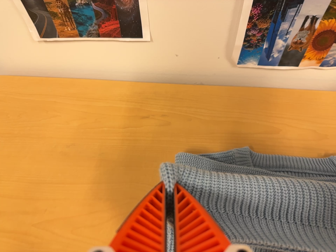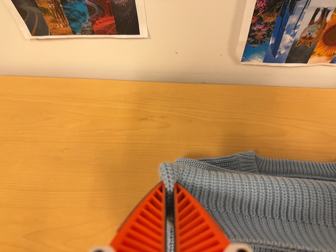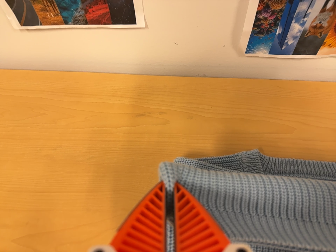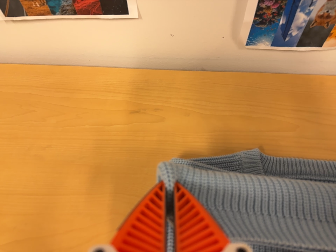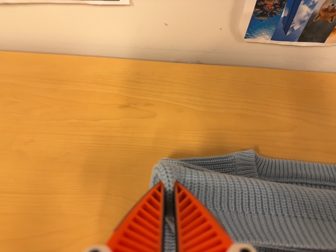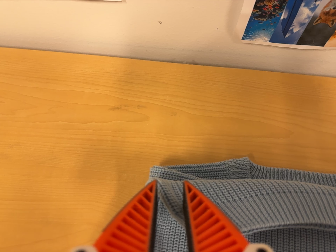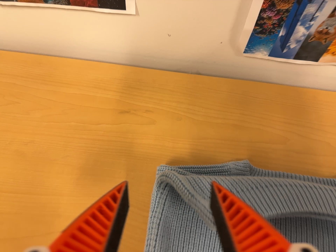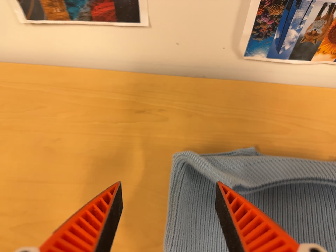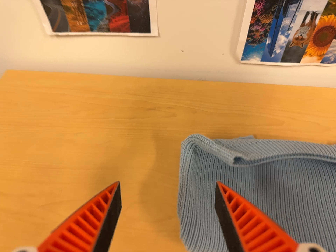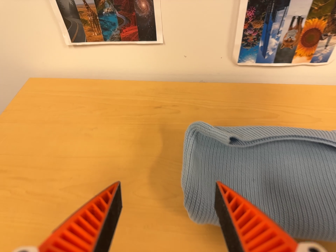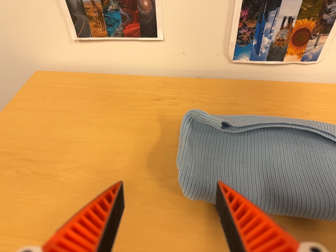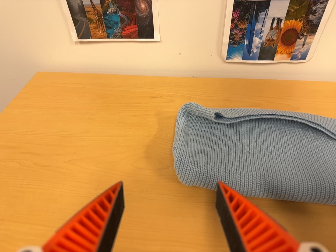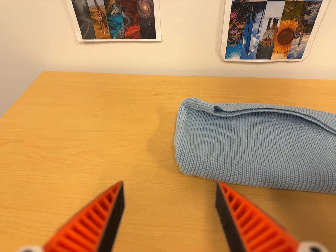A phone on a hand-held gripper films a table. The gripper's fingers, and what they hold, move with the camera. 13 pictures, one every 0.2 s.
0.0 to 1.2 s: The camera travels forward and toward the top of its view, about 9 cm, so what stands in front looms larger.
1.2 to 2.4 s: The camera travels toward the bottom of its view and backward, about 30 cm. Its aim tips toward the top of its view by about 20 degrees.
The film runs forward here.
